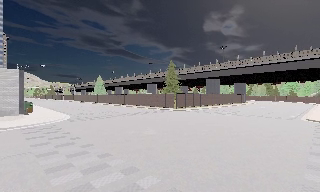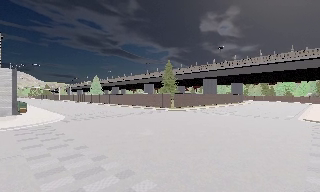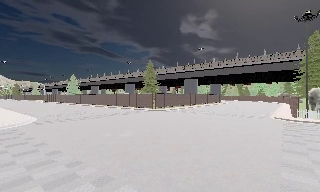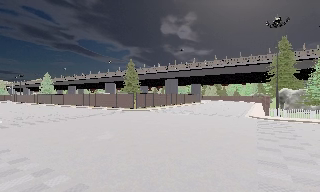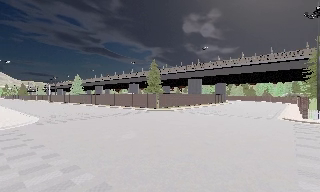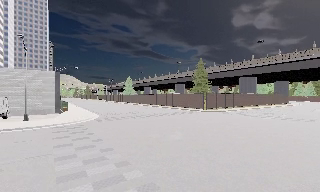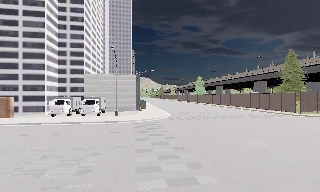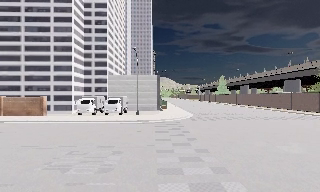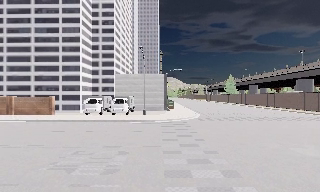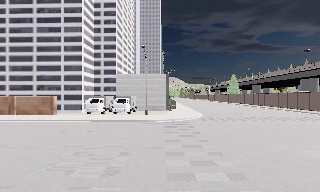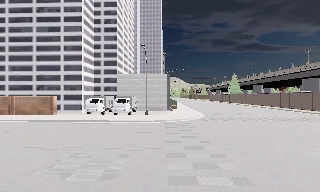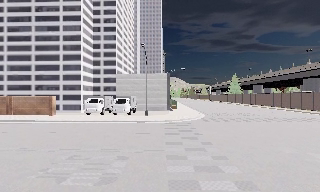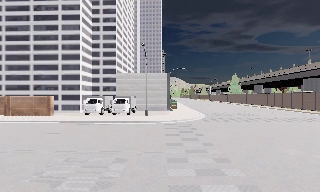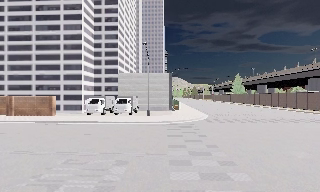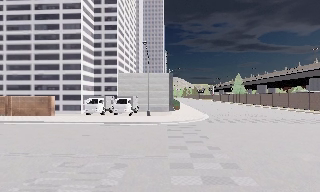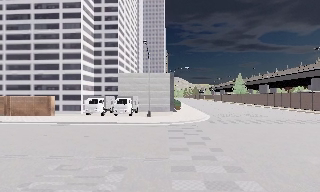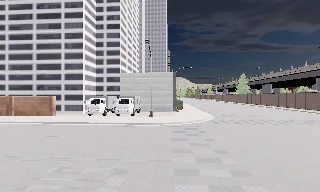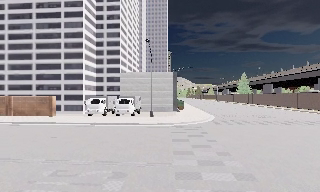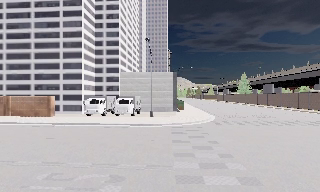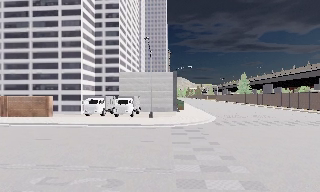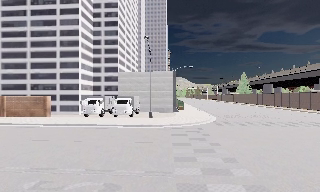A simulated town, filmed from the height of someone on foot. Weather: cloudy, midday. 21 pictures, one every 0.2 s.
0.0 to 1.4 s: The scene slides to the right, as the camera pans about 40 degrees to its left. It travels forward, about 1.5 m.
1.4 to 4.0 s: The camera travels forward, about 3 m, so what stands in front looms larger.
The film runs forward here.
